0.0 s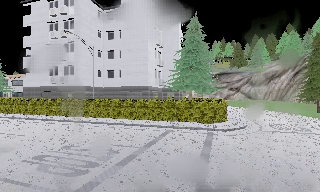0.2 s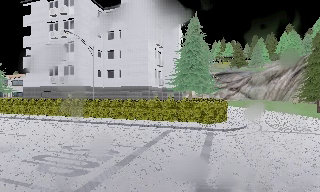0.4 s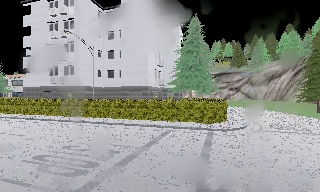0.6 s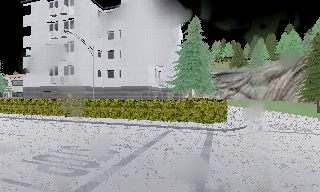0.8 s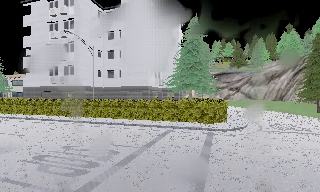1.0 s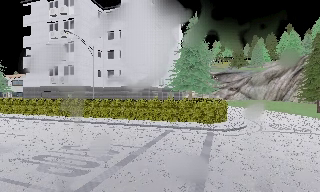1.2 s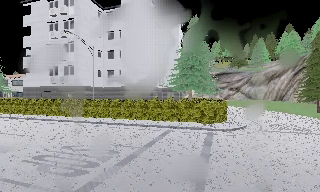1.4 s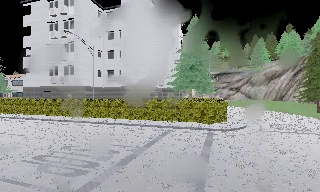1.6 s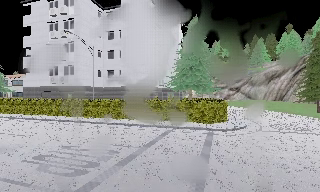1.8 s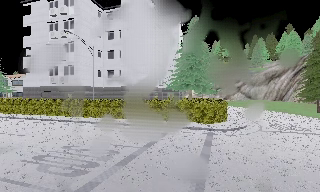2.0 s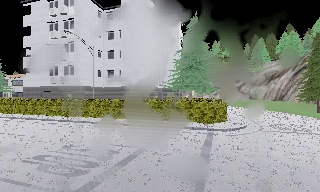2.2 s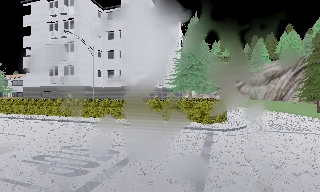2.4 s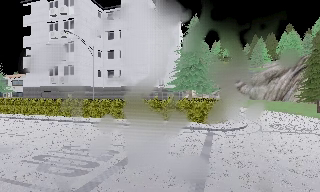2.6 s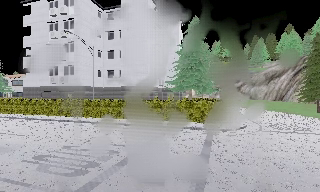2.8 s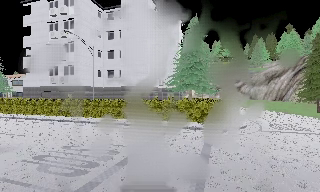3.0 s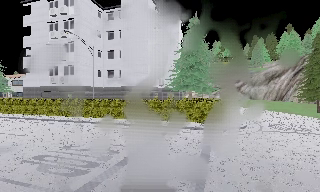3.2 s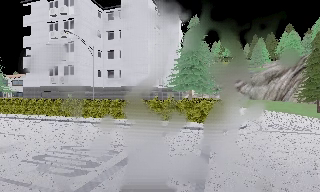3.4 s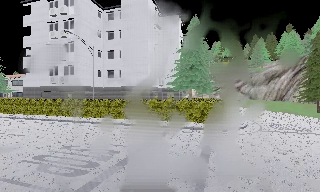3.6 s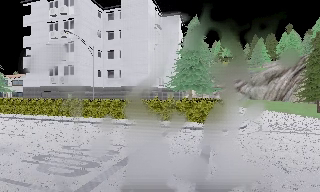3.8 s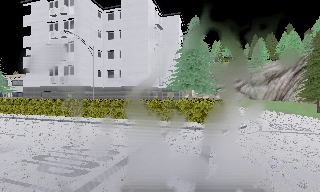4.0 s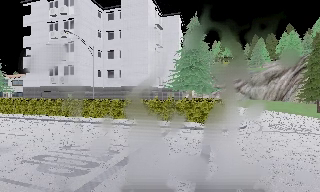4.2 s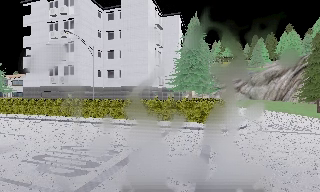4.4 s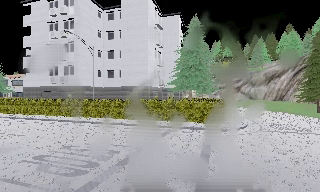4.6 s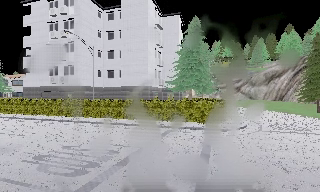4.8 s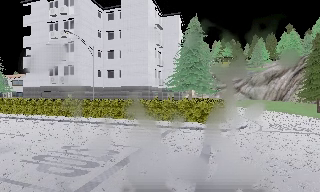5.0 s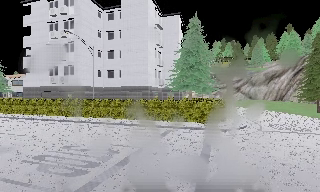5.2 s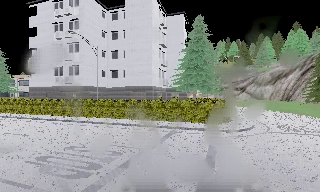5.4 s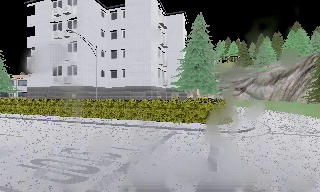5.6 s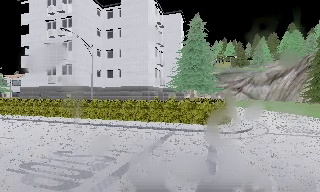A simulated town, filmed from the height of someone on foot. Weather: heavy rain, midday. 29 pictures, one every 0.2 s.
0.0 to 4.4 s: The camera keeps its place and its aim.
4.4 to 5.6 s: The camera travels forward, about 0.5 m, so what stands in front looms larger. It gains speed.
The film runs forward here.
